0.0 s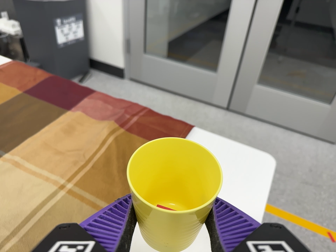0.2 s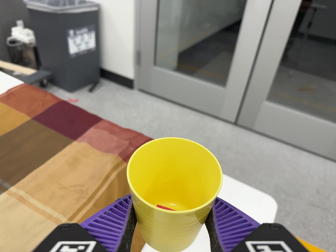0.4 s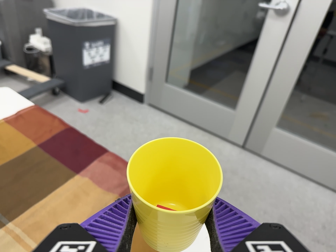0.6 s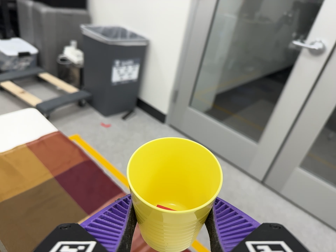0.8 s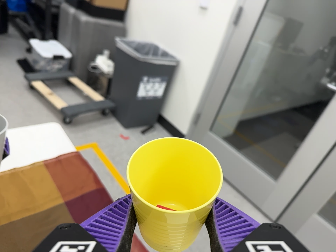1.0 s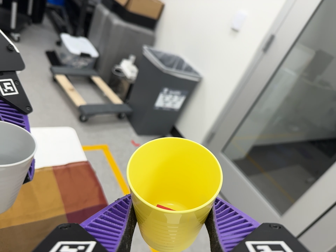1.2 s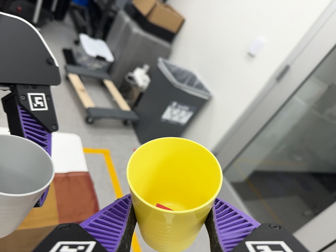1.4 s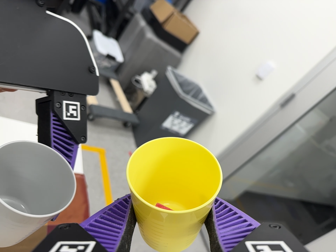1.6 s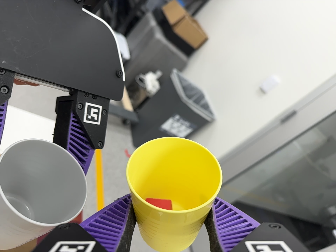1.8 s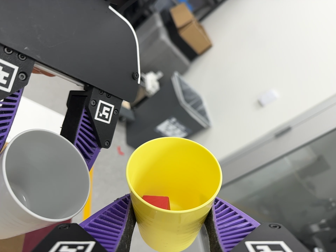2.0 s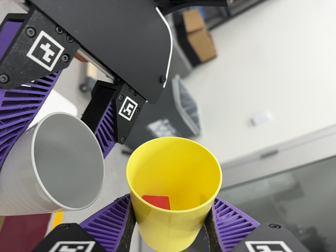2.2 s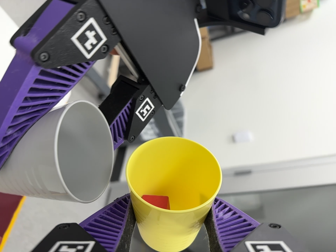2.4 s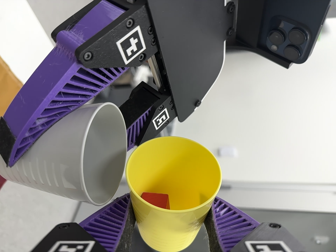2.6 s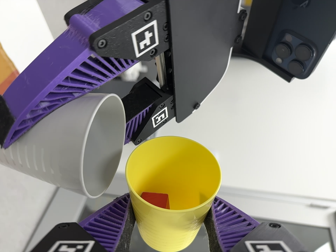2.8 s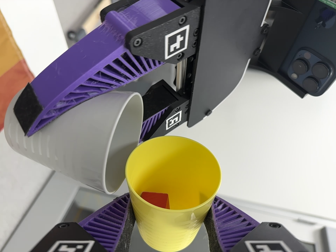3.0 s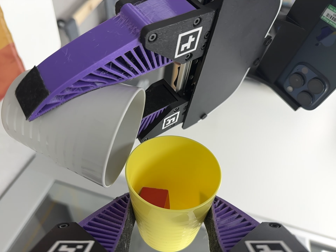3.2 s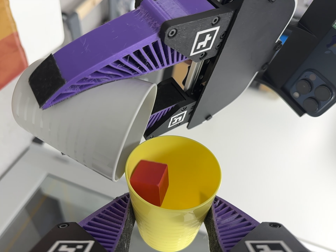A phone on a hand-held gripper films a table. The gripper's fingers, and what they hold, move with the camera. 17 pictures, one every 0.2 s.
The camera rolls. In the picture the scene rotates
clockwise.
The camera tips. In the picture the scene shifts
downward.
0.0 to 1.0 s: The scene slides to the right, as the camera pans about 15 degrees to its left. It travels toward the top of its view, about 28 cm, so close, fixed things drift downward. Its aim tips toward the top of its view by about 10 degrees, and the scene shifts downward. It rolls about its line of sight by about 30 degrees, and the scene rotates clockwise.
1.0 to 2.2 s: The camera travels to its left and toward the top of its view, about 14 cm. It rolls about its line of sight by about 55 degrees, and the scene rotates clockwise.
2.2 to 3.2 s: The camera pans to its right by about 15 degrees. It travels to its left, about 8 cm. It rolls about its line of sight by about 30 degrees, and the scene rotates clockwise.
The film runs forward here.
